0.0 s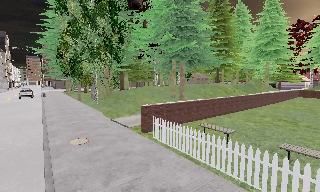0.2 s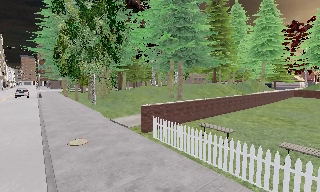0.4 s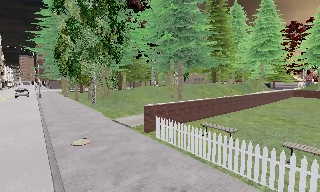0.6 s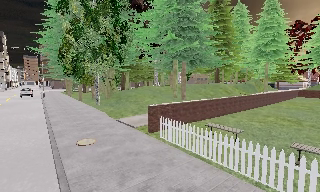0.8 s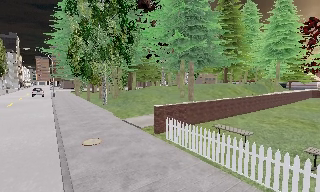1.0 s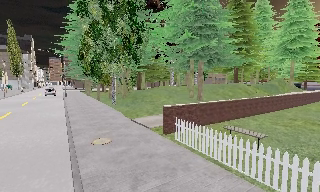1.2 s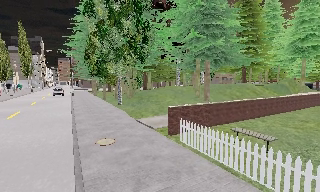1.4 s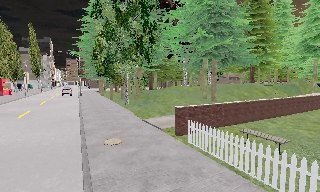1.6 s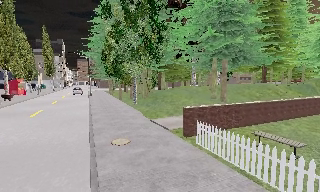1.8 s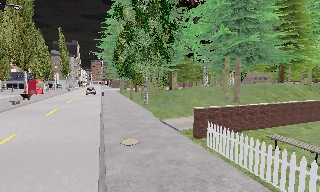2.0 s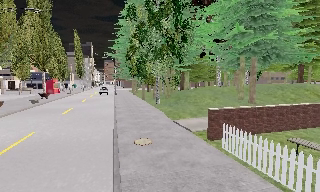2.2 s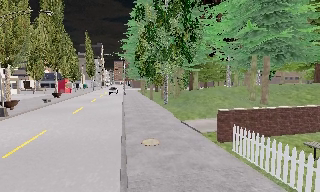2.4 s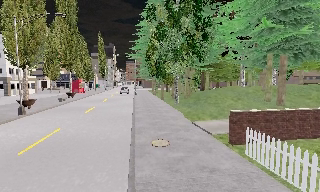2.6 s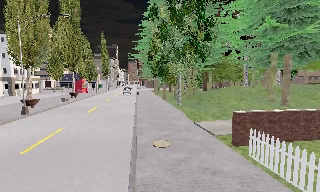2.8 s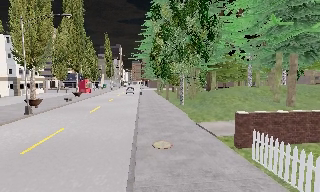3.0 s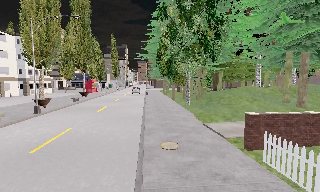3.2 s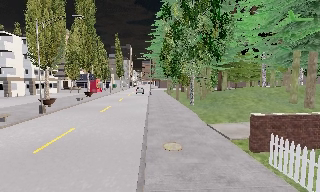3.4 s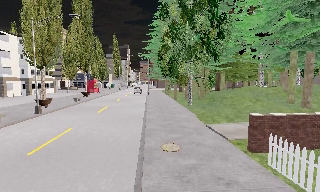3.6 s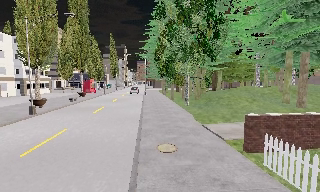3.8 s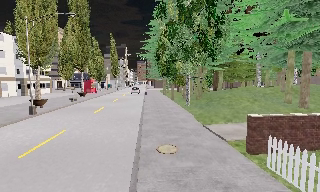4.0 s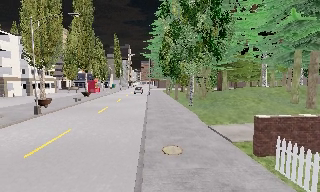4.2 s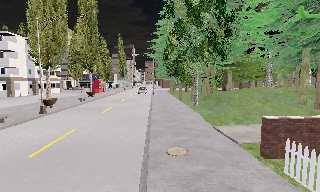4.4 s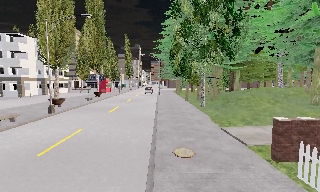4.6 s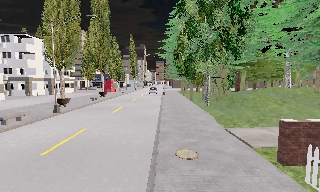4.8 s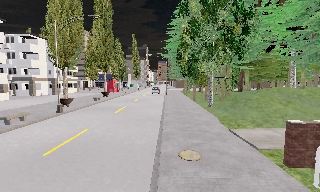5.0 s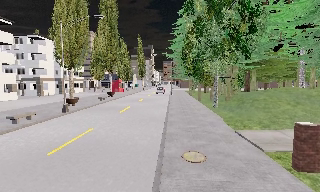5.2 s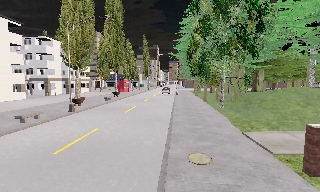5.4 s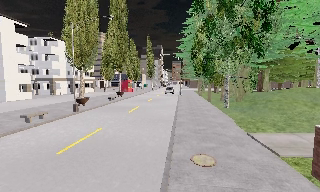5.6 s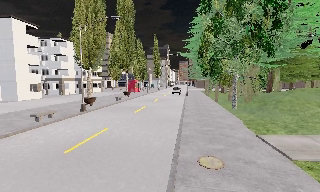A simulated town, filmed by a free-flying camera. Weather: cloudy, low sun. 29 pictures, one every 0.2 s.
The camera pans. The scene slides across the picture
to the right.
The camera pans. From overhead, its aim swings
counterclockwise.
0.0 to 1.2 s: The camera shifts only a little, or ends up much as it began.
1.2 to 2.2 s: The camera swings to its left by about 15 degrees, and the scene slides to the right.
2.2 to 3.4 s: The camera travels forward, about 0.5 m, so what stands in front looms larger.
3.4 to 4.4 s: The camera shifts only a little, or ends up much as it began.
4.4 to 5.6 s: The camera pans to its left, which is counterclockwise from overhead, by about 10 degrees.
The film runs forward here.
